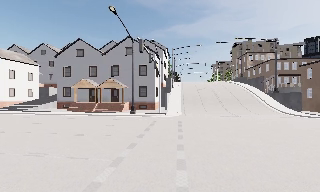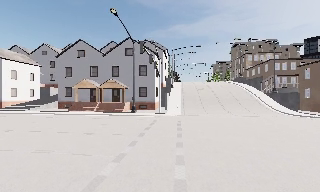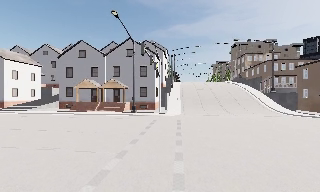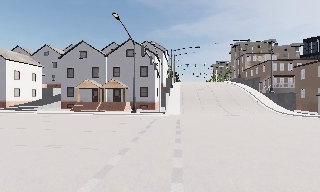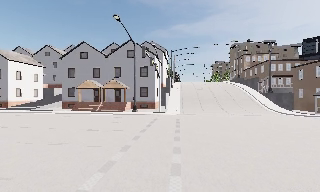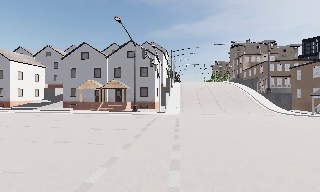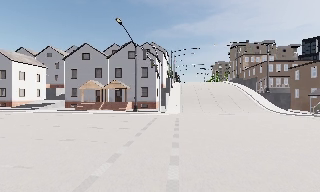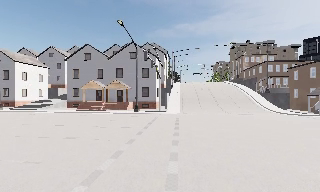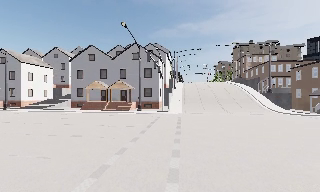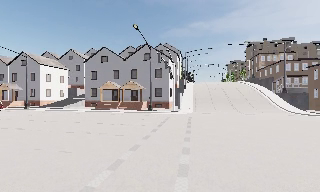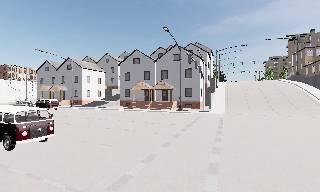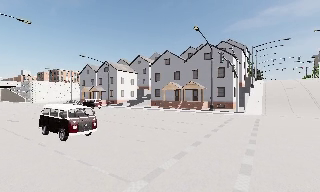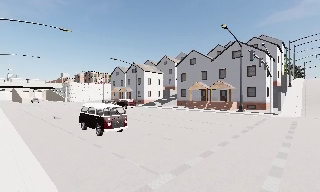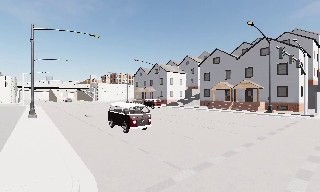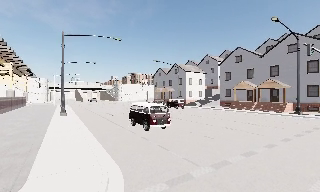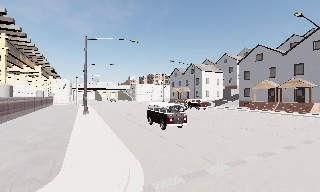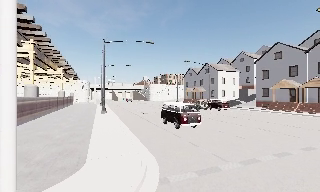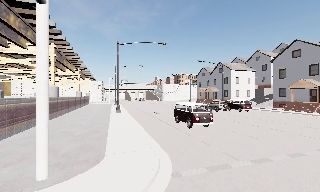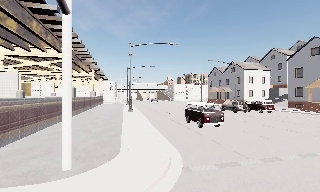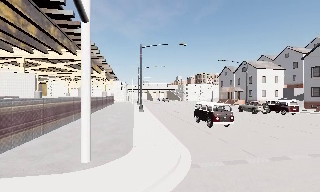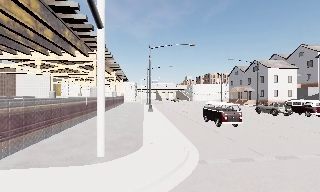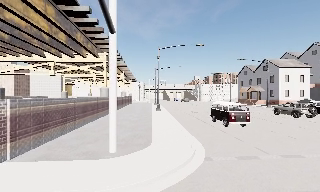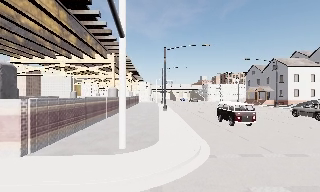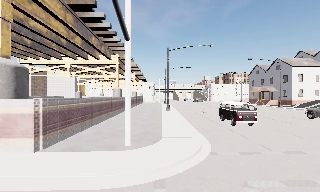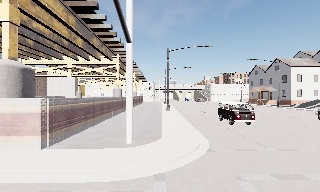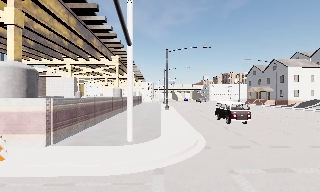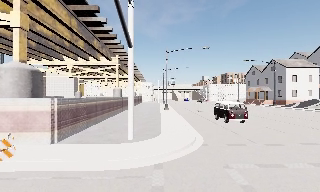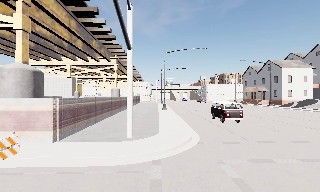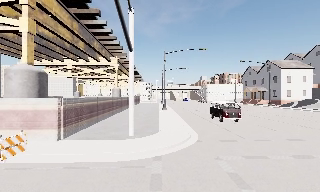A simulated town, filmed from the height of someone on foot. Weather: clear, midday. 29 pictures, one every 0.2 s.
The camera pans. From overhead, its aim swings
counterclockwise.
The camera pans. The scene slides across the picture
to the right.
0.0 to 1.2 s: The camera travels backward, about 2.5 m, so what stands in front gets smaller.
1.2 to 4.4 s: The camera pans to its left, which is counterclockwise from overhead, by about 80 degrees. It travels backward, about 6 m.
4.4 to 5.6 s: The camera travels backward, about 2.5 m, so what stands in front gets smaller.
The film runs backward here.
